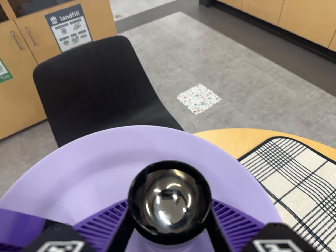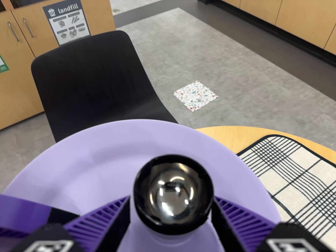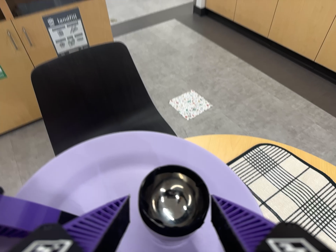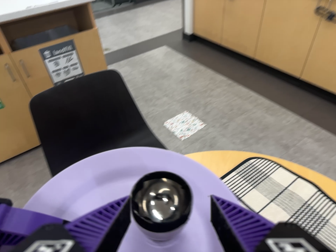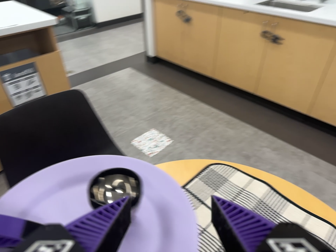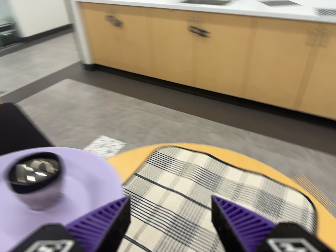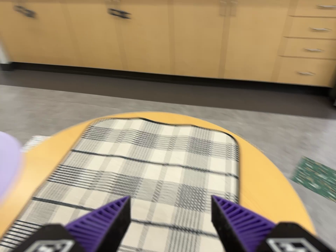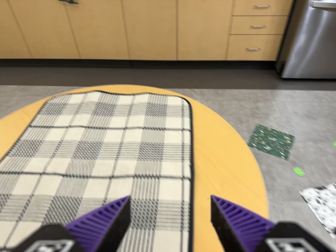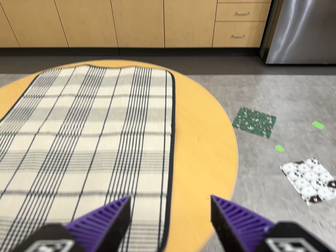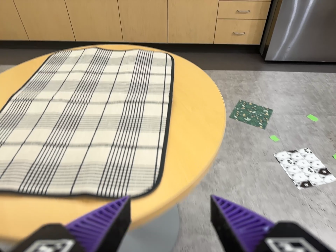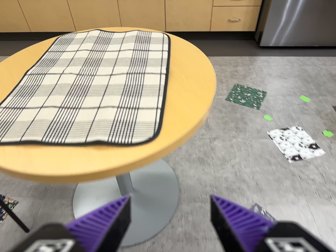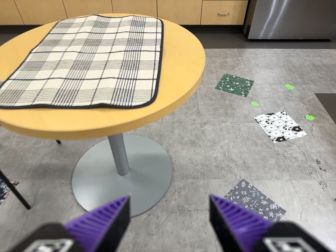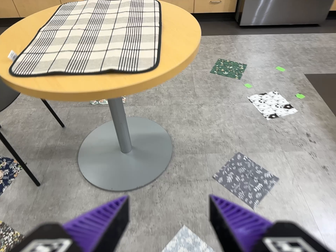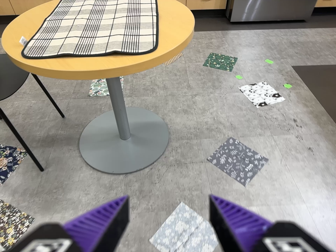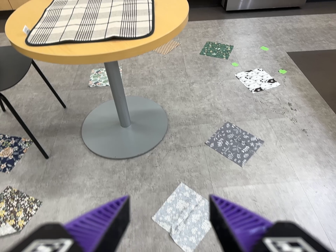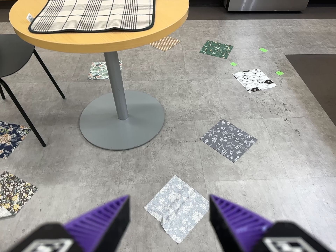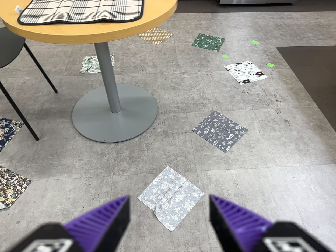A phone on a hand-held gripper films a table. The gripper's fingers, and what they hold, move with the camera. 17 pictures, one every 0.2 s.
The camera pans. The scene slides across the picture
to the left.
0.0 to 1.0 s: The camera swings to its right by about 20 degrees, and the scene slides to the left. It travels backward and toward the bottom of its view, about 16 cm, so what stands in front gets smaller. Its aim tips toward the top of its view by about 10 degrees. It rolls about its line of sight by about 15 degrees, and the scene rotates counterclockwise.
1.0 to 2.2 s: The scene slides to the left, as the camera pans about 25 degrees to its right. It travels toward the bottom of its view and backward, about 60 cm, so close, fixed things drift upward. It rolls about its line of sight by about 20 degrees, and the scene rotates counterclockwise.
2.2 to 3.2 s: The camera travels toward the bottom of its view and backward, about 40 cm, so close, fixed things drift upward.
The film runs backward here.
